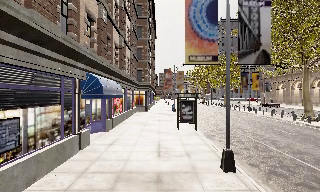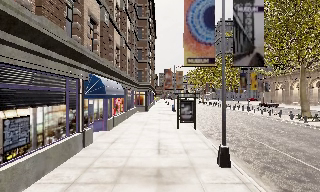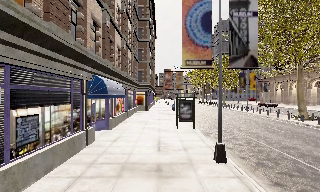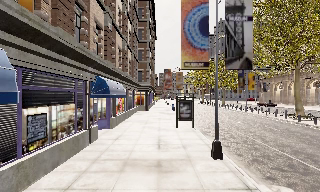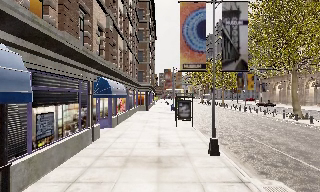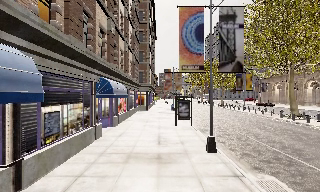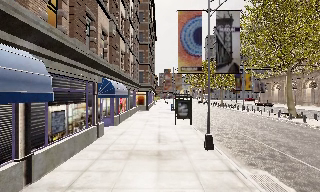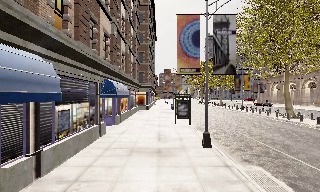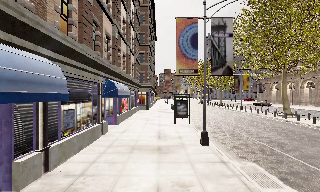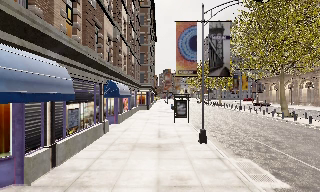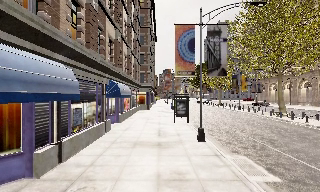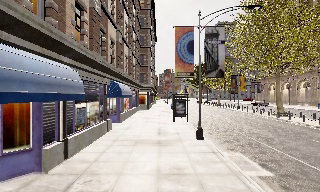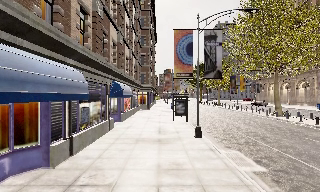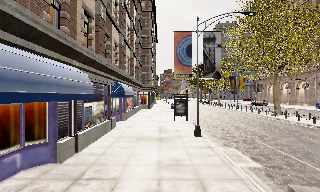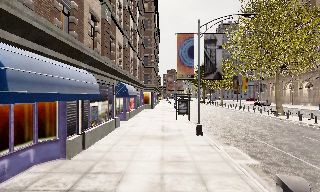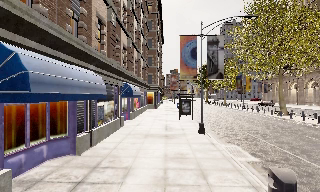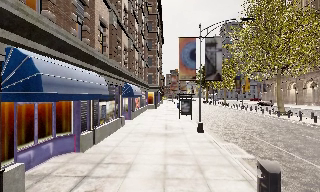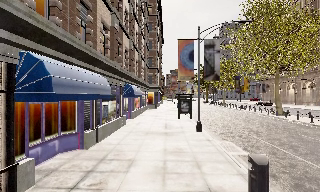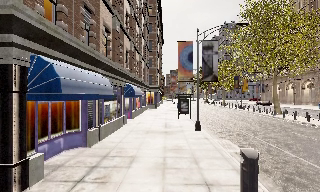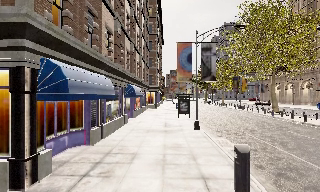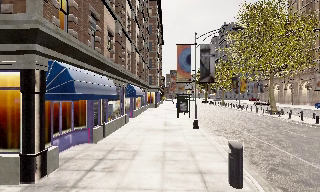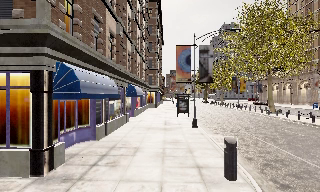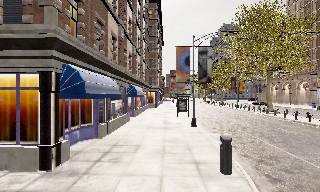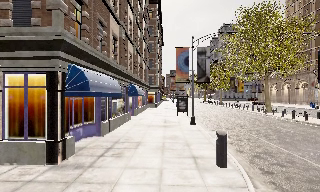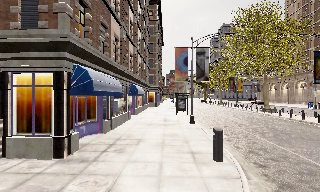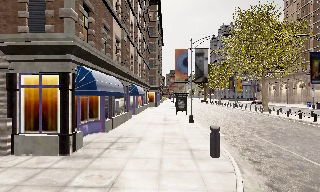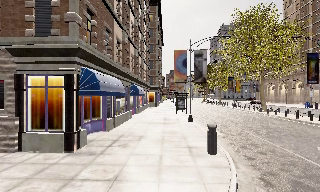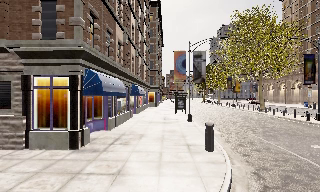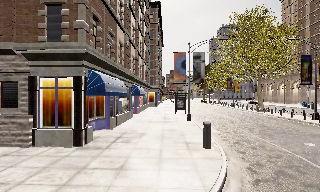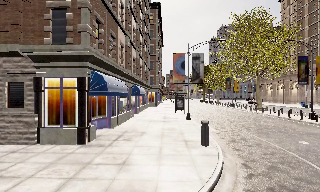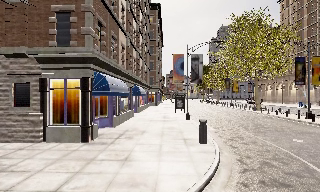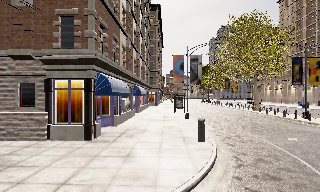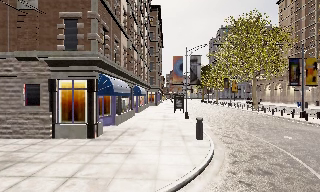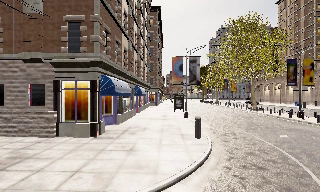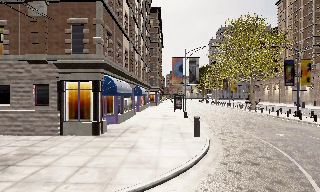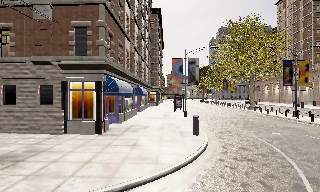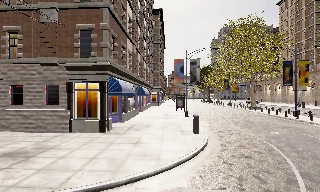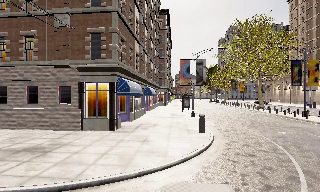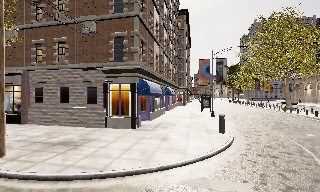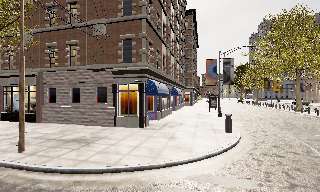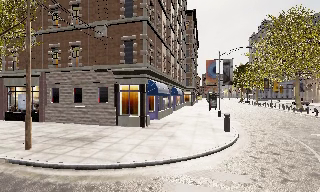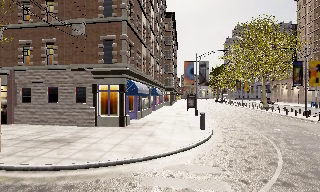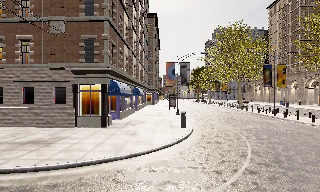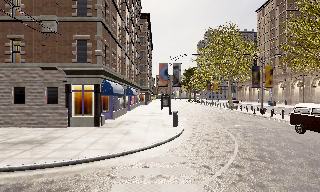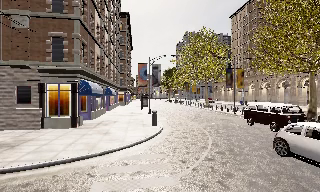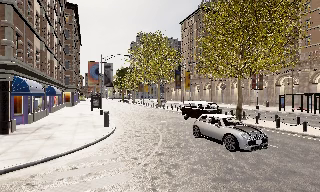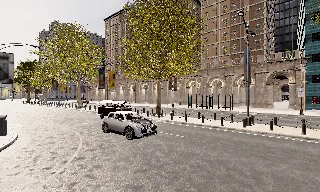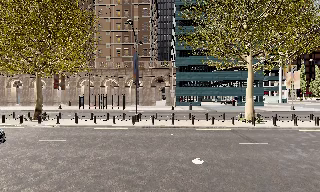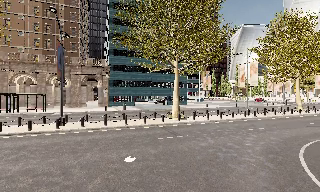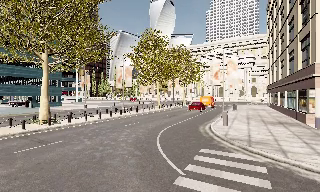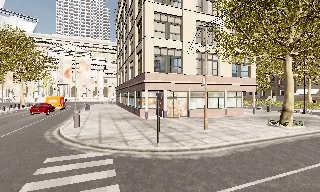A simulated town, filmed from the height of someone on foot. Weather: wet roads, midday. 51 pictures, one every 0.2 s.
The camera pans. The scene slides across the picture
to the left.
The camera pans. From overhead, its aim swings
clockwise.
0.0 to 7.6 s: The scene slides to the right, as the camera pans about 10 degrees to its left. It travels backward, about 13 m, so what stands in front gets smaller.
7.6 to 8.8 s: The scene slides to the left, as the camera pans about 20 degrees to its right. It travels backward, about 2 m, so what stands in front gets smaller.
8.8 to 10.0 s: The camera swings to its right by about 195 degrees, and the scene slides to the left. It travels backward and to its right, about 1 m.
The film runs backward here.
